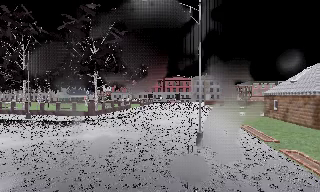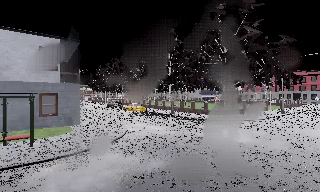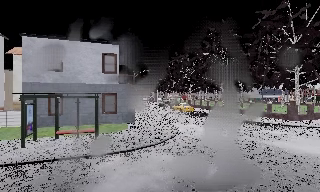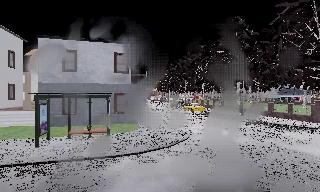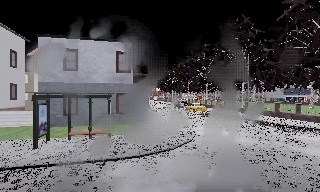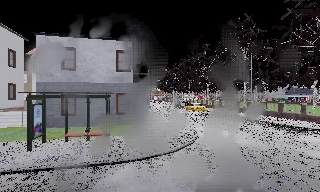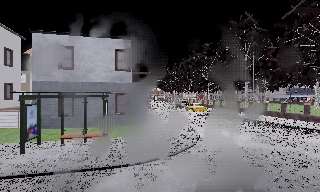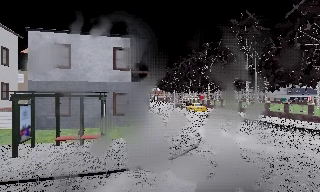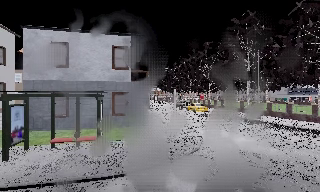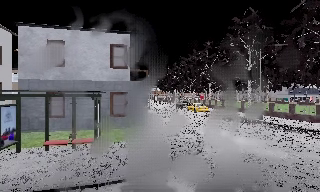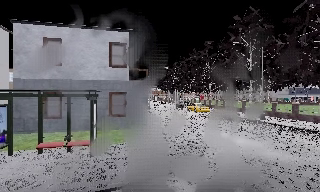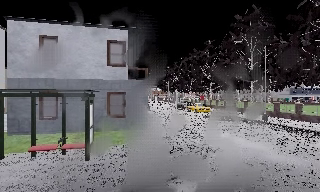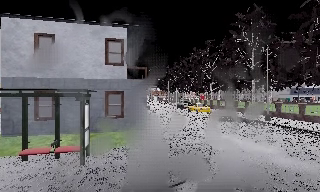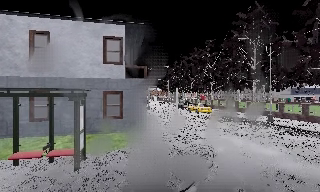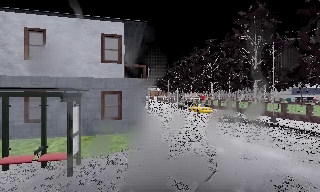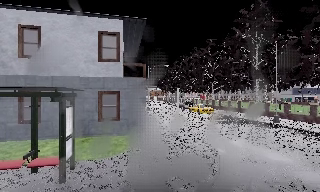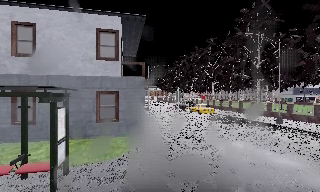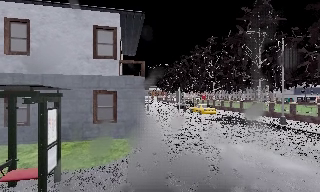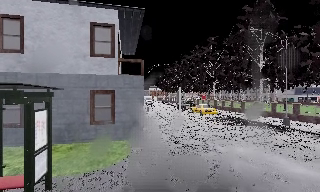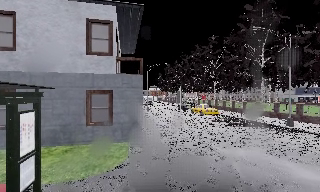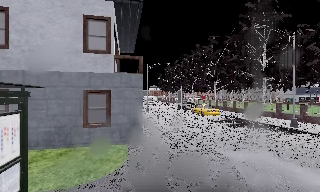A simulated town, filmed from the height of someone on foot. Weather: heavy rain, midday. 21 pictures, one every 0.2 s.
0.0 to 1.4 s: The scene slides to the right, as the camera pans about 65 degrees to its left. It travels forward, about 2.5 m.
1.4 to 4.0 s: The camera travels forward, about 5 m, so what stands in front looms larger.
The film runs forward here.
